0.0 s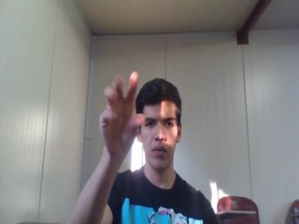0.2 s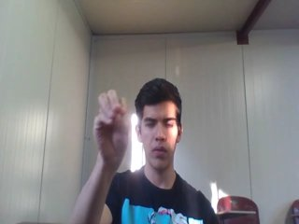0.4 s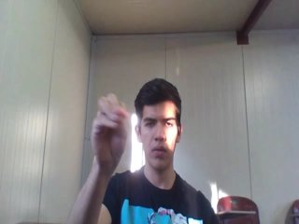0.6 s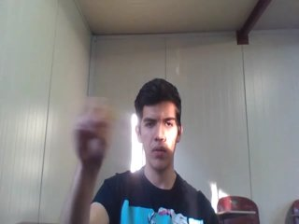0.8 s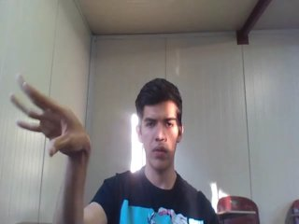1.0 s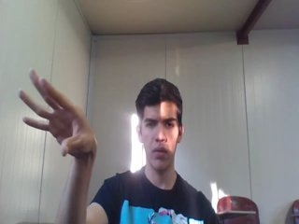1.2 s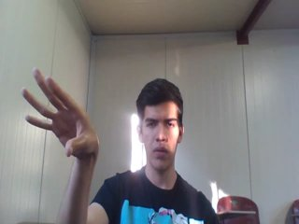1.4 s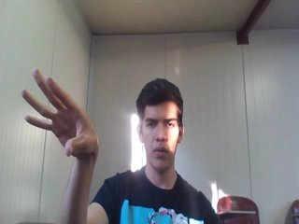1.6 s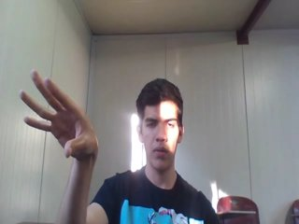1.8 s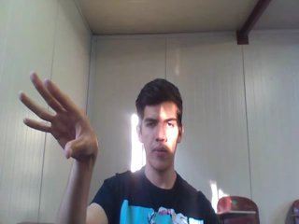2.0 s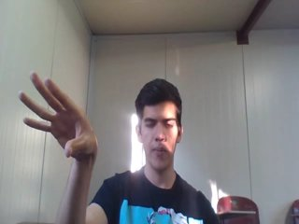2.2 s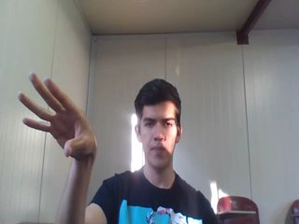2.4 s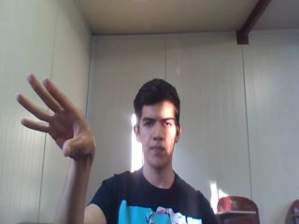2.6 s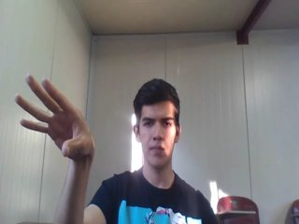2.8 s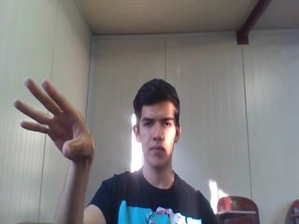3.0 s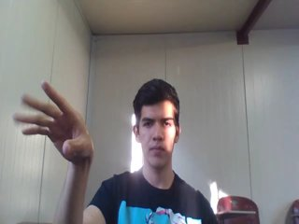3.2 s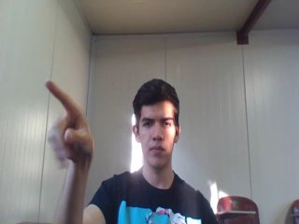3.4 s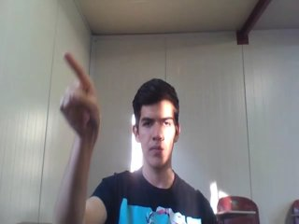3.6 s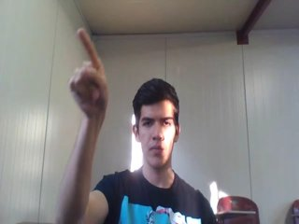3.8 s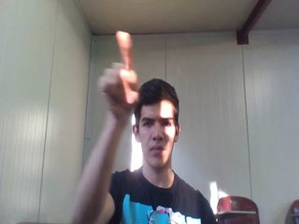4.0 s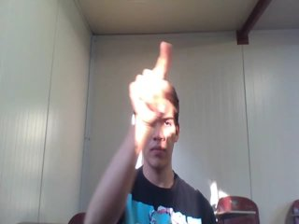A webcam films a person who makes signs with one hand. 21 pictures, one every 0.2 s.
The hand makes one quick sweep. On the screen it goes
to the left.
0.2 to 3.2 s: On the screen the hand sweeps to the left. The name of the sign: Throw right.
3.3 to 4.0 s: Pointing with one finger.
